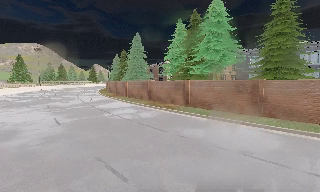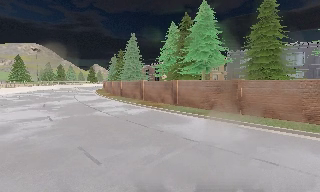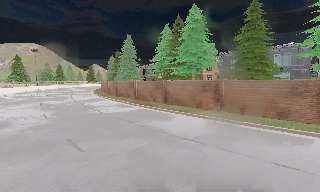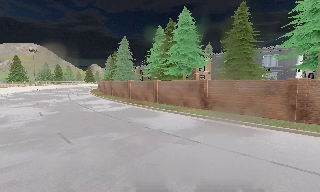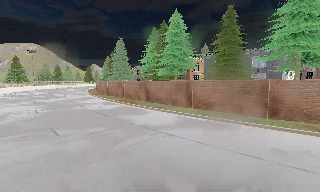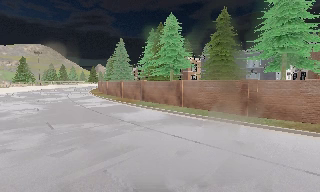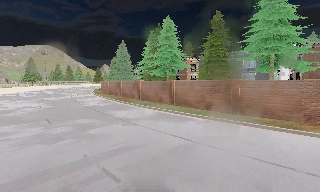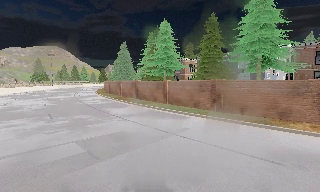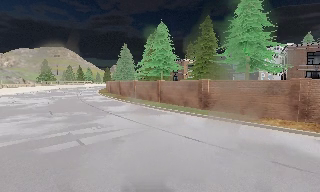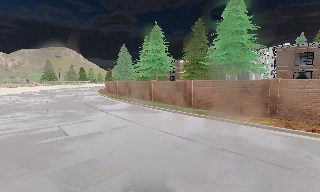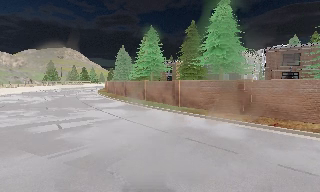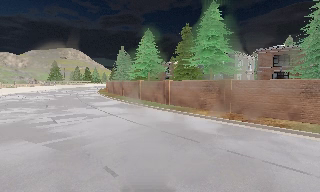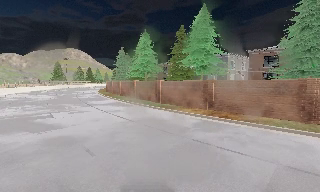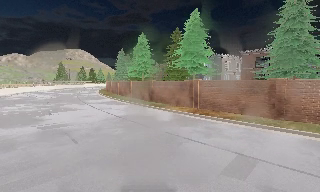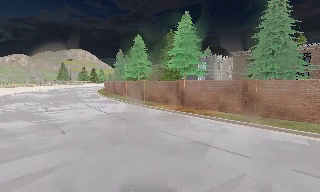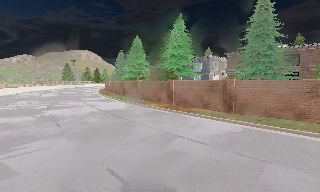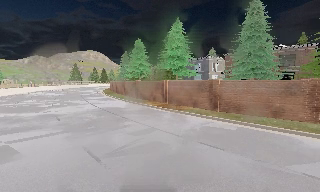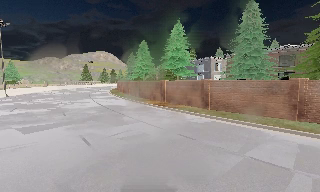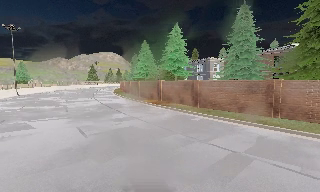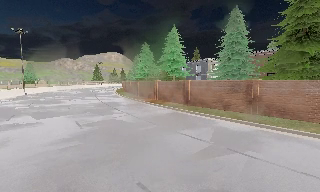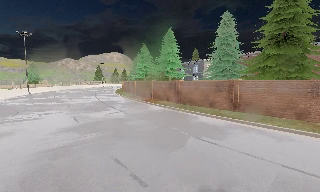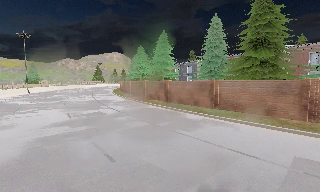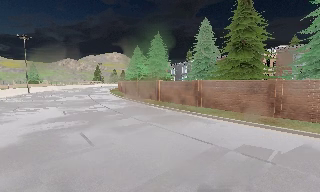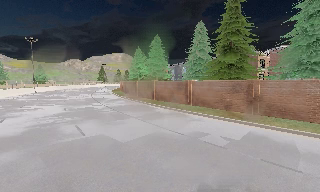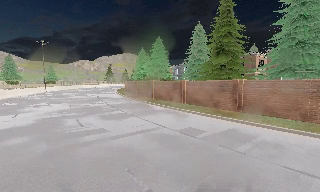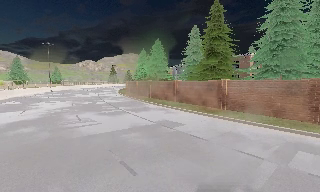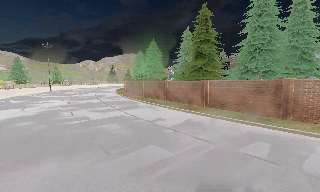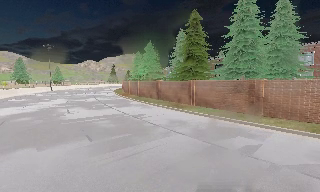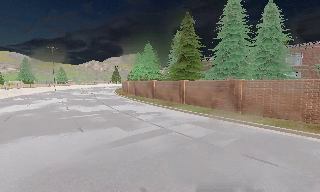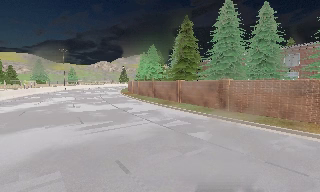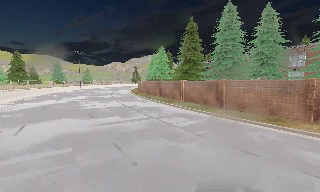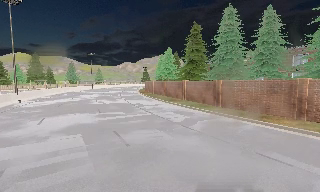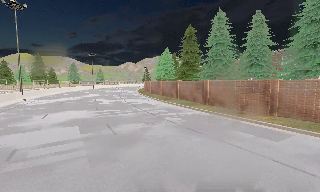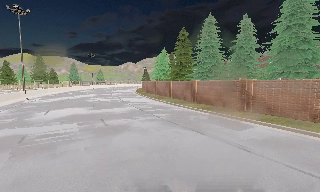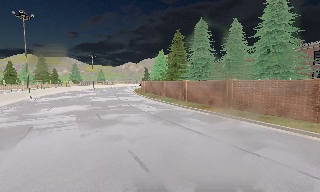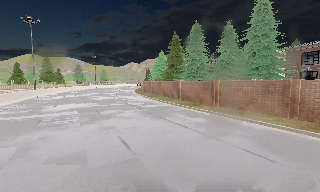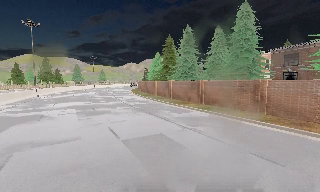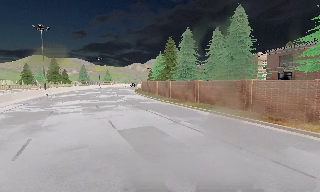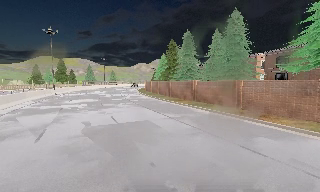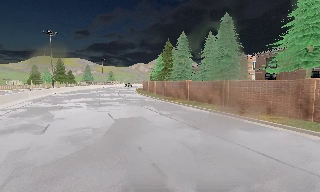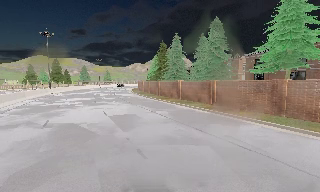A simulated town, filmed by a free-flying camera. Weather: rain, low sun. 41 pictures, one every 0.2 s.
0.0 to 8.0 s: The camera pans to its left, which is counterclockwise from overhead, by about 45 degrees. It travels backward and to its right, about 60 m.
The film runs backward here.
